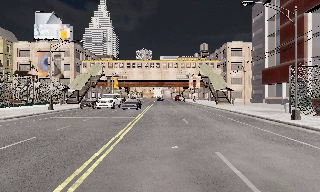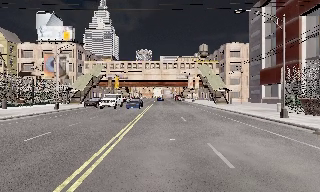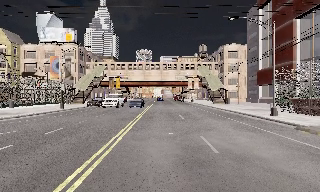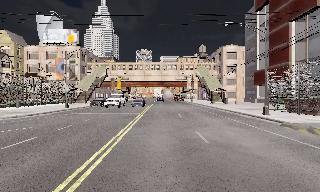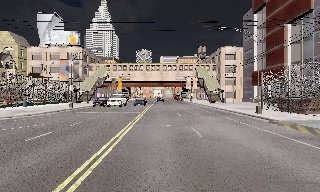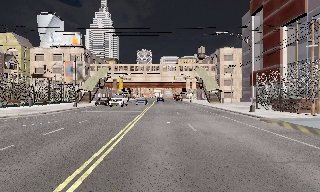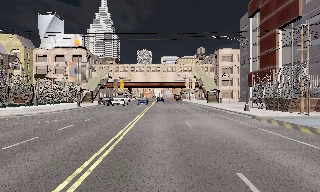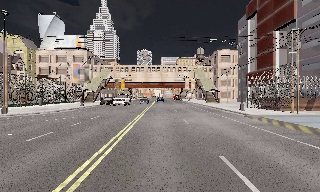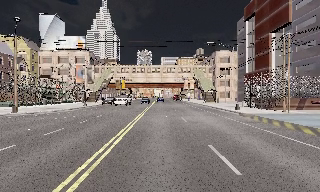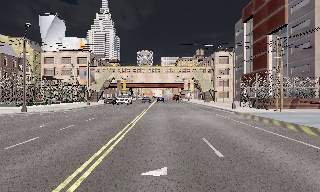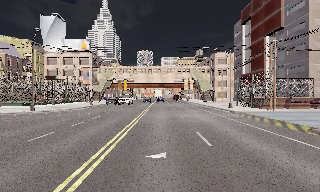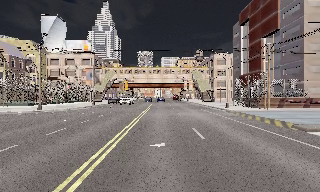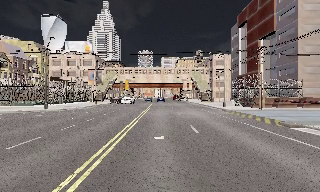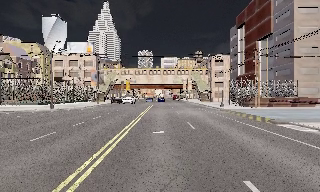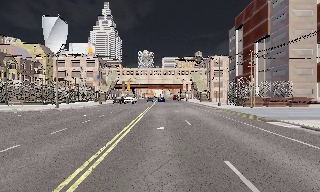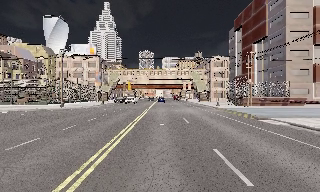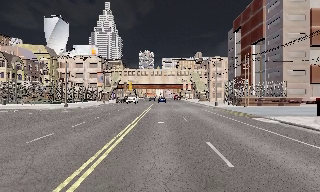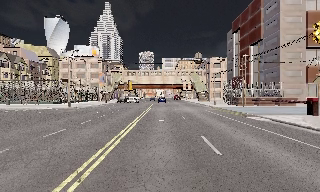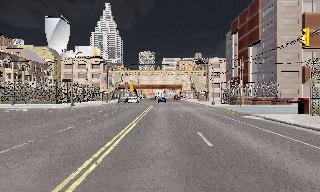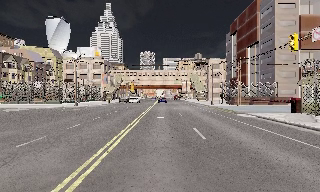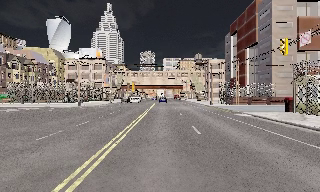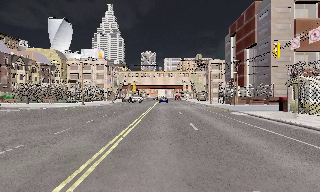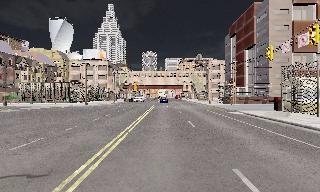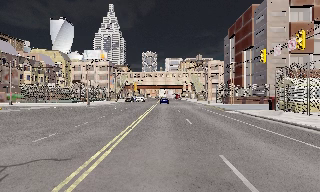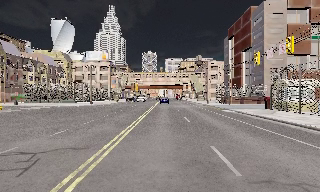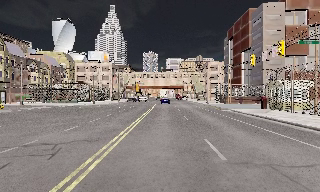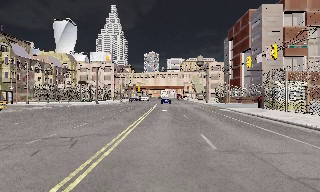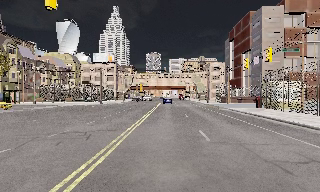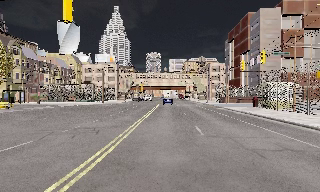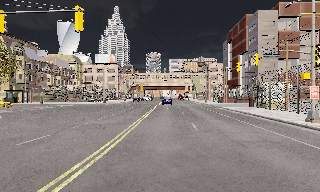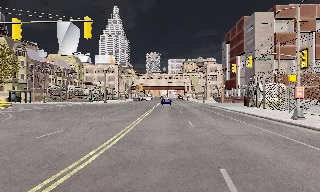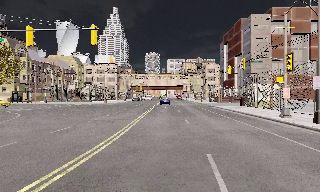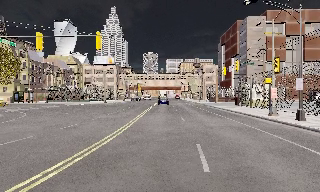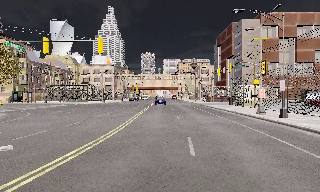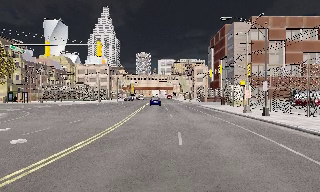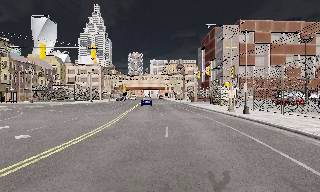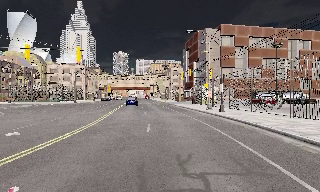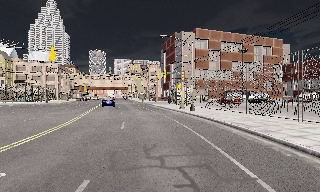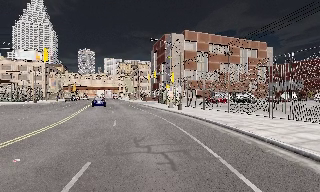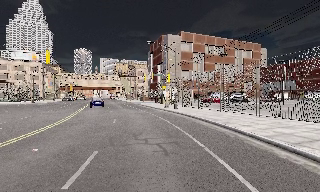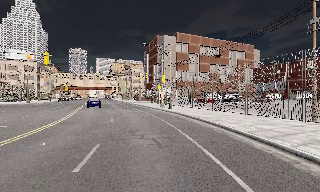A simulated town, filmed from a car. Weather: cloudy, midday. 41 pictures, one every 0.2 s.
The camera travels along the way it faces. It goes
backward.
0.0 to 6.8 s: The camera travels backward, about 30 m, so what stands in front gets smaller.
6.8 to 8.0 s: The camera pans to its right, which is clockwise from overhead, by about 20 degrees. It travels backward, about 6 m, so what stands in front gets smaller.
The film runs backward here.
